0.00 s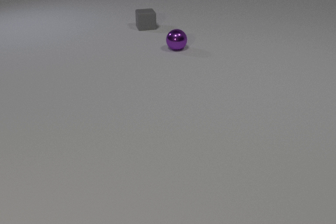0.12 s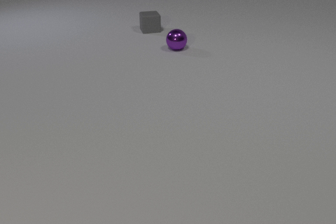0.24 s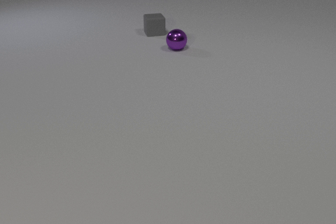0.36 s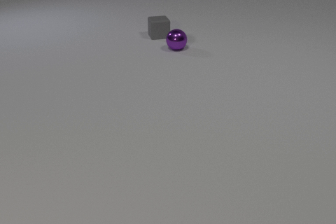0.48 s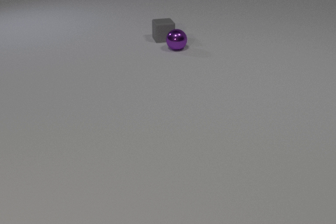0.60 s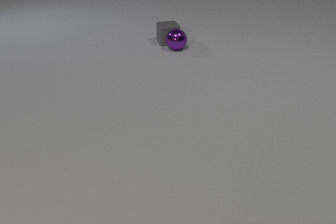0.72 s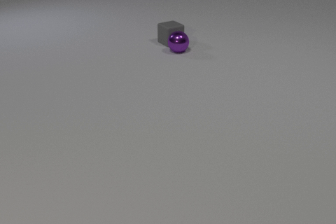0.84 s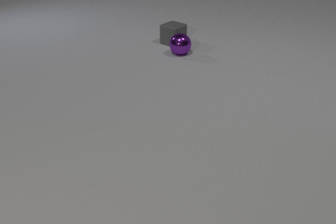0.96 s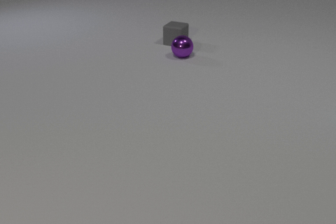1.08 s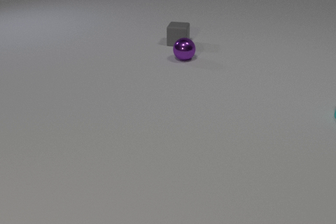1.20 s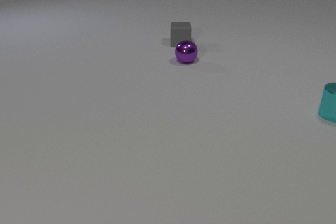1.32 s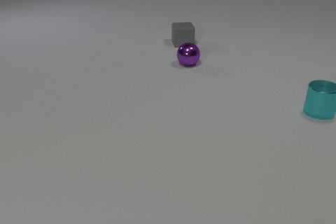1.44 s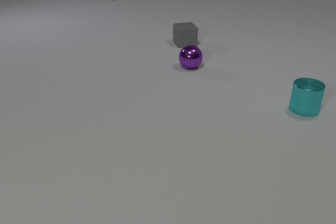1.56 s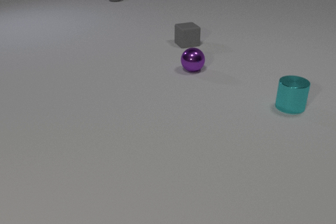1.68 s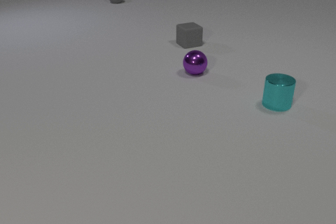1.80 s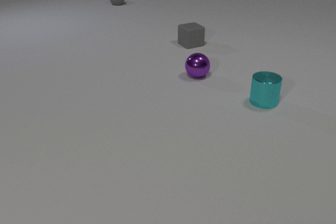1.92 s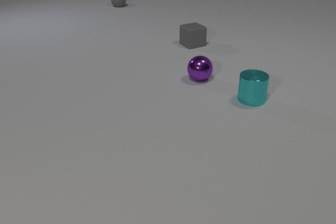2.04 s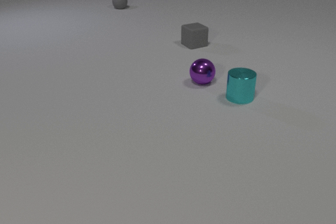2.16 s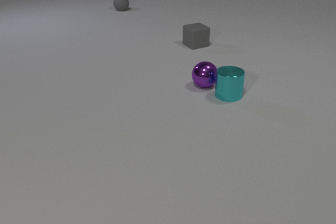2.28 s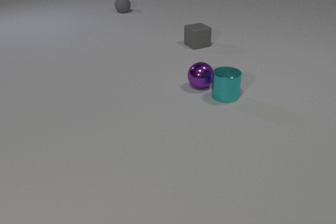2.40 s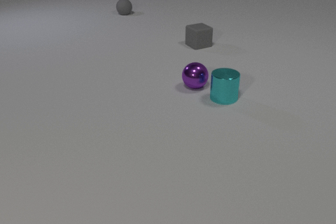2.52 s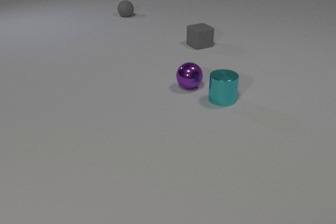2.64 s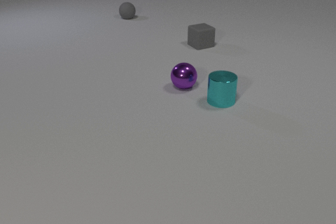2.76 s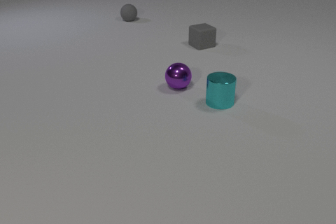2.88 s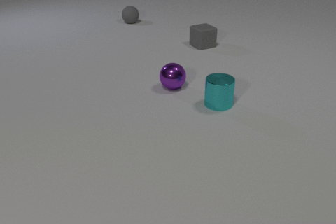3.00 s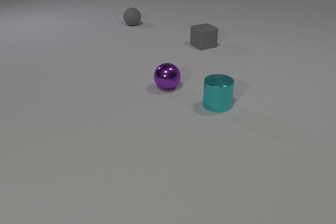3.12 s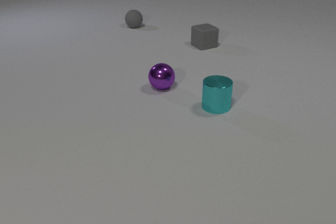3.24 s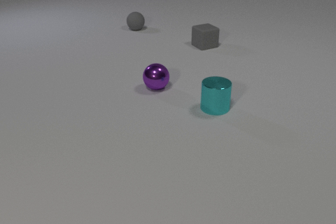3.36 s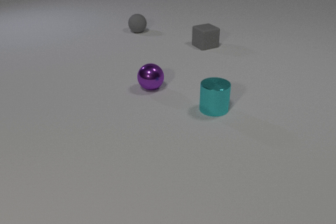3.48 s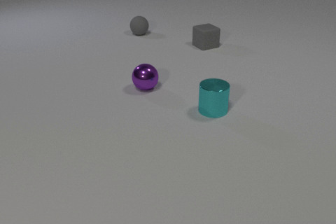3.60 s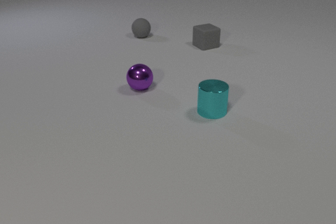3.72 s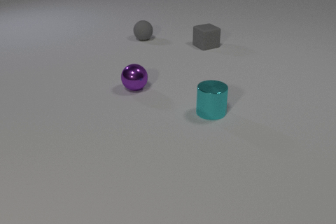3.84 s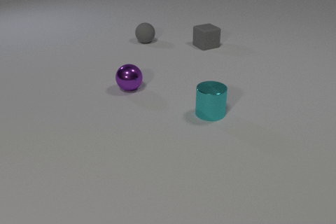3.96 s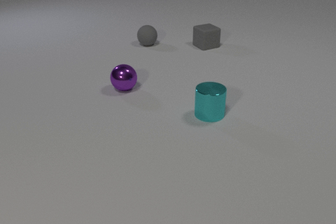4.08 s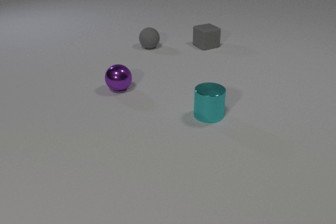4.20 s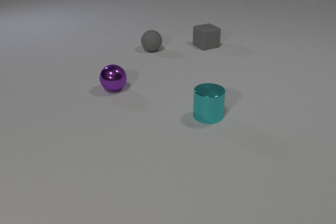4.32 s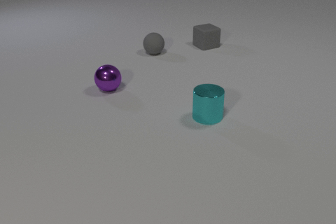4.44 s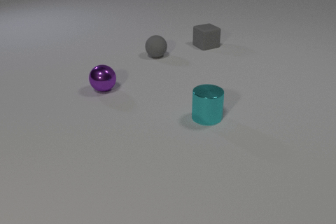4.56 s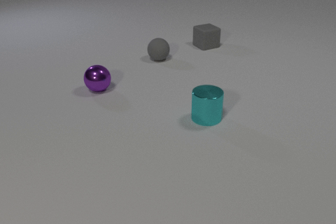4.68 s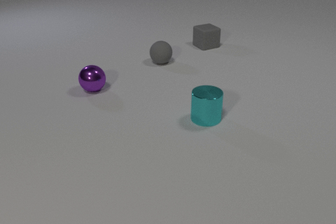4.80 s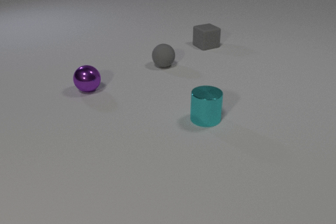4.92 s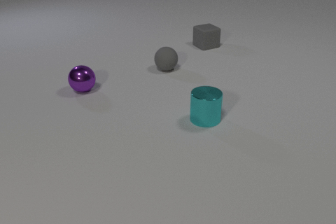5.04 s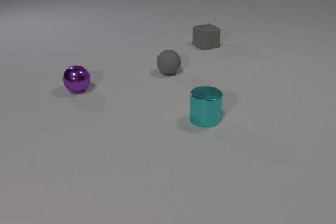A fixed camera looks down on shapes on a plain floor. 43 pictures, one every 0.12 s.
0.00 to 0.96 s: The gray rubber cube slides toward the camera and to the right, spins counterclockwise seen from above by about 45 degrees, its near face sliding to the right. The purple metal sphere rolls toward the camera. The gray rubber cube and the purple metal sphere collide.
0.96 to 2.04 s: The gray rubber cube slides to the right, spins so that its near face slides to the right, counterclockwise seen from above. The purple metal sphere rolls toward the camera. The cyan metal cylinder comes in at the right edge, slides to the left. The gray rubber sphere comes in at the top edge, rolls toward the camera.
2.04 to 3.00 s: The gray rubber cube slides to the right. The purple metal sphere rolls to the left. The cyan metal cylinder slides to the left and toward the camera. The gray rubber sphere rolls toward the camera. The purple metal sphere and the cyan metal cylinder collide.
3.00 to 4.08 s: The purple metal sphere rolls to the left. The cyan metal cylinder slides toward the camera. The gray rubber sphere rolls toward the camera.
4.08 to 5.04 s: The purple metal sphere rolls to the left. The cyan metal cylinder slides toward the camera. The gray rubber sphere rolls toward the camera.
What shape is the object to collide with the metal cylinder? sphere.
How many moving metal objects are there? 2.
What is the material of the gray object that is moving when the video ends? rubber.
